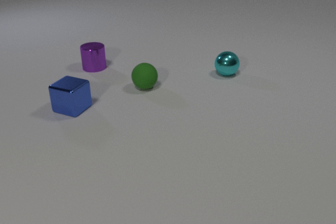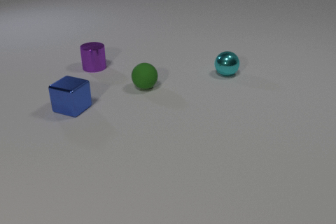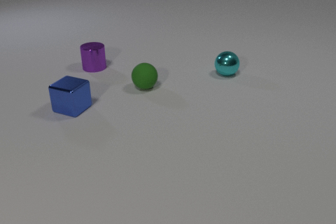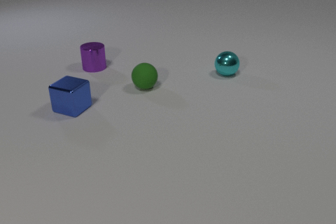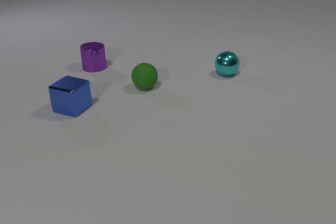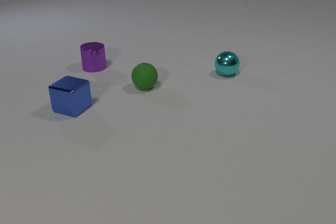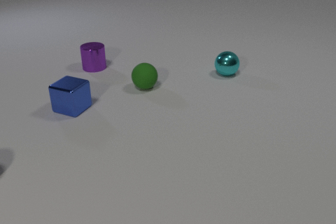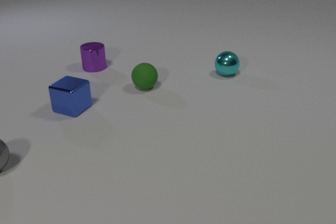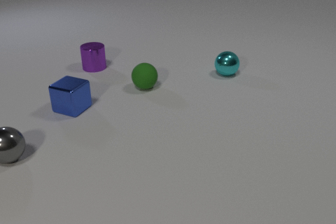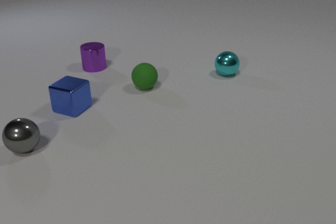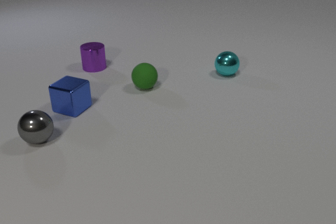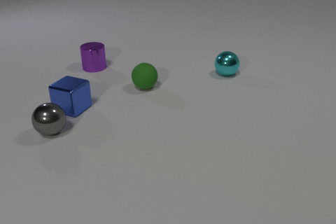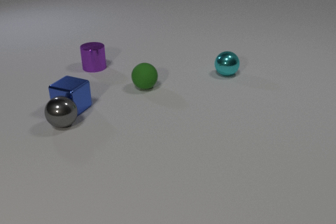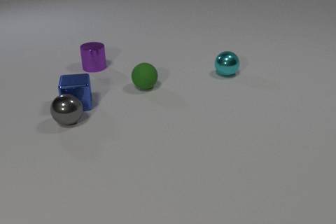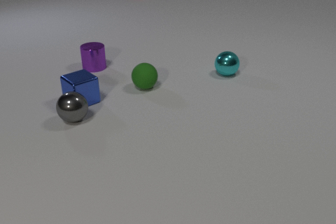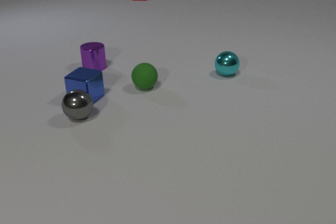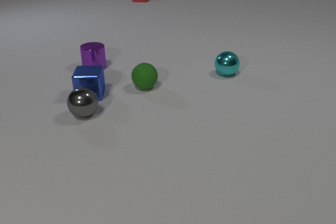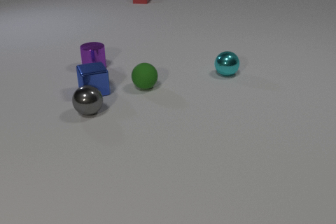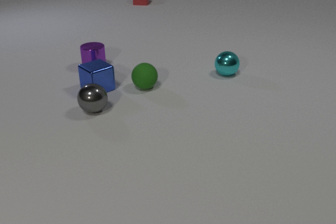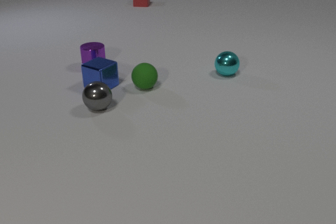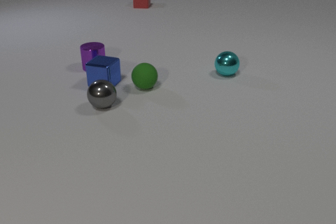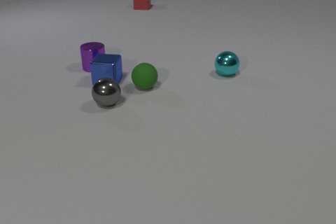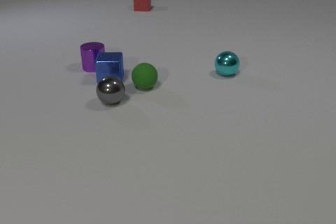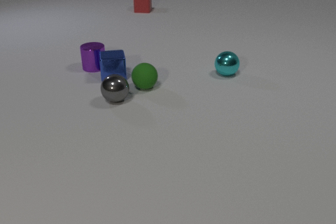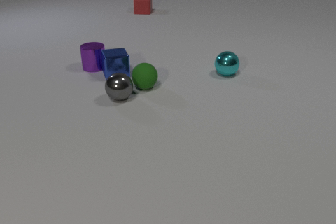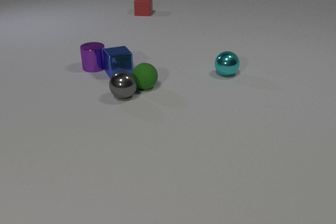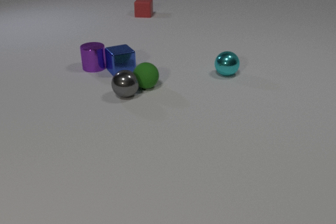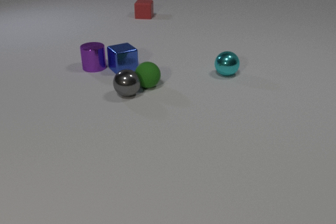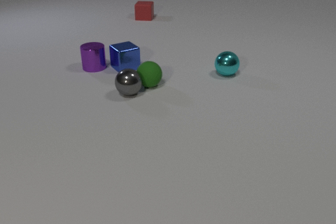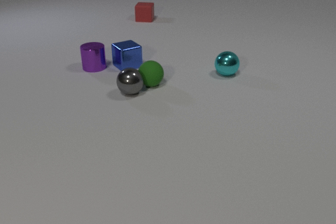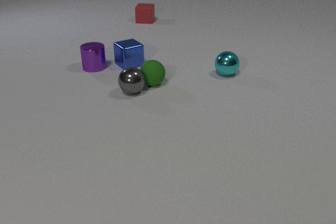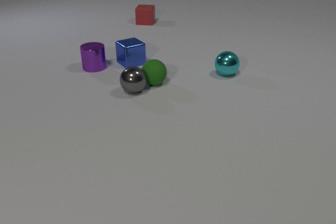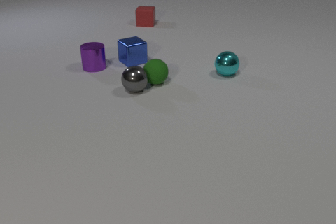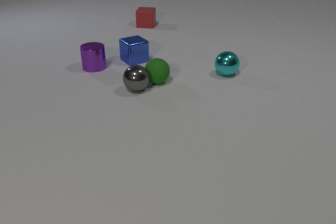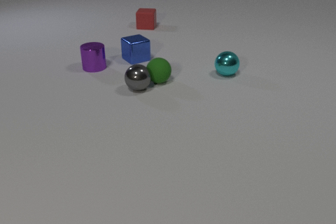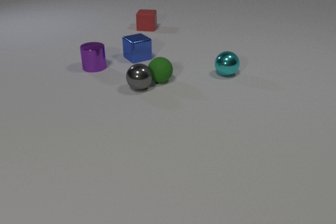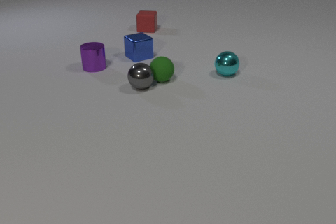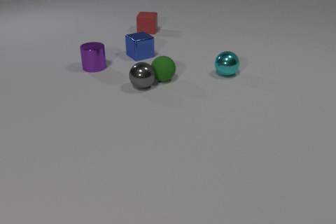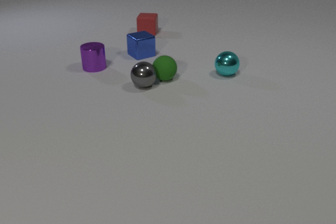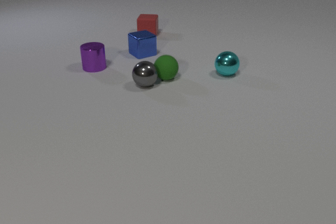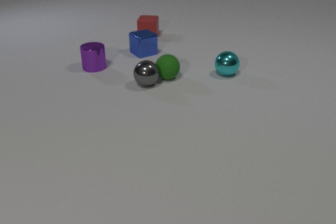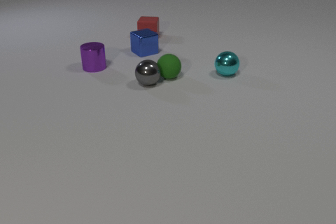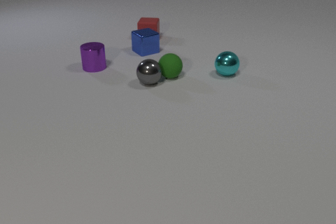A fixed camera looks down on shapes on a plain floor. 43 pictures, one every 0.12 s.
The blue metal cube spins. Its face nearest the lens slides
to the right.
The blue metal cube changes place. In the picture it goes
away from the camera.
0.00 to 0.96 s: The gray metal sphere comes in at the left edge, rolls to the right and away from the camera.
0.96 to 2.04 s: The gray metal sphere rolls to the right and away from the camera. The blue metal cube slides away from the camera and to the right, spins counterclockwise seen from above by about 135 degrees, its near face sliding to the right. The red rubber cube comes in at the top edge, slides toward the camera. The gray metal sphere and the blue metal cube collide.
2.04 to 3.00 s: The gray metal sphere rolls to the right and away from the camera. The blue metal cube slides away from the camera and to the right, spins counterclockwise seen from above by about 90 degrees, its near face sliding to the right. The red rubber cube slides toward the camera.
3.00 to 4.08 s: The gray metal sphere rolls away from the camera and to the right. The blue metal cube slides away from the camera and to the right. The red rubber cube slides toward the camera. The green rubber sphere rolls to the right and away from the camera. The gray metal sphere and the green rubber sphere collide.
4.08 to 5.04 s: The gray metal sphere rolls away from the camera and to the right. The blue metal cube slides away from the camera and to the right. The red rubber cube slides toward the camera. The green rubber sphere rolls away from the camera and to the right.
Are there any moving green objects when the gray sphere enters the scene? no.
How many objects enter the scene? 2.
What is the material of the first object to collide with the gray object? metal.
